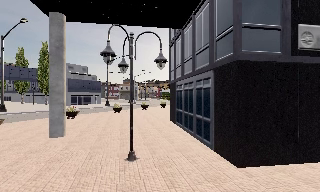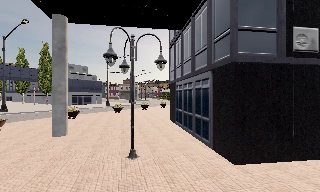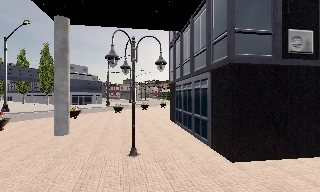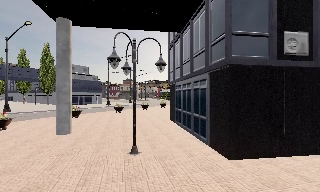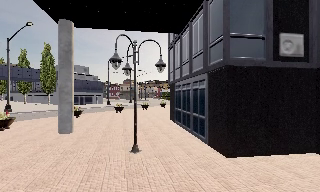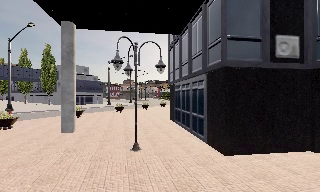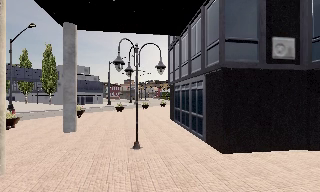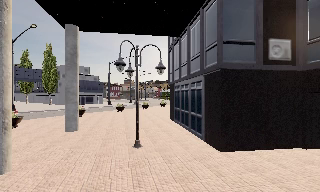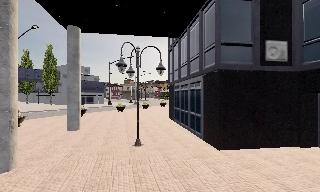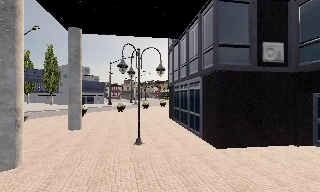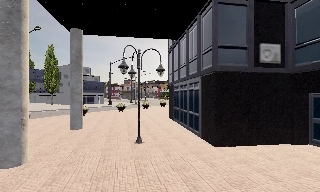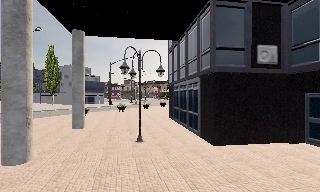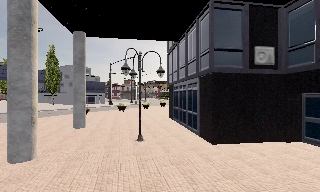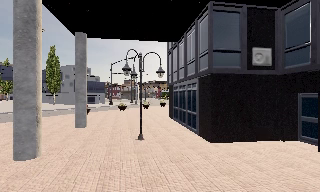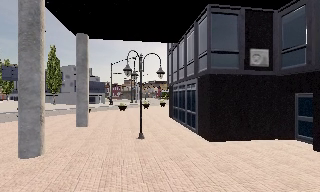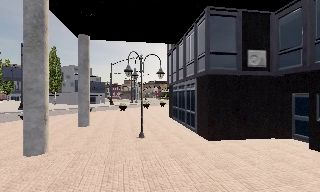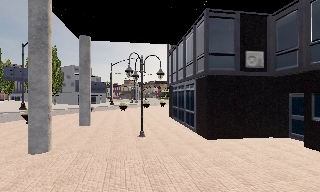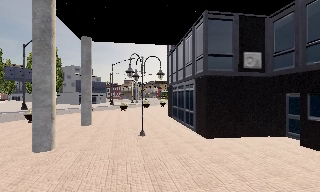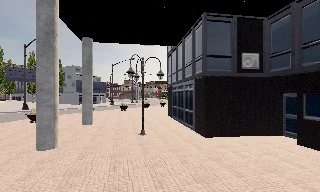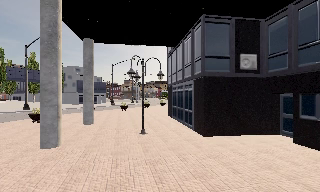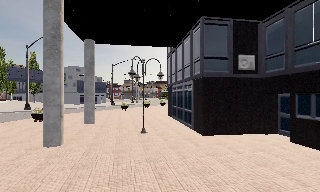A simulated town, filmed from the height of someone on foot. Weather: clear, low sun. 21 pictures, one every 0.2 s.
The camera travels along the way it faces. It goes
backward.
0.0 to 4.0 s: The camera travels backward, about 4 m, so what stands in front gets smaller.
The film runs backward here.
